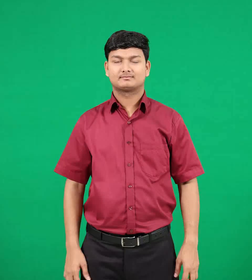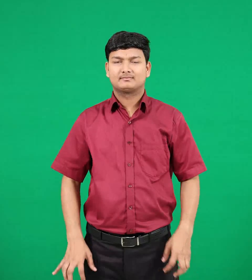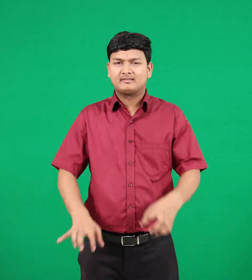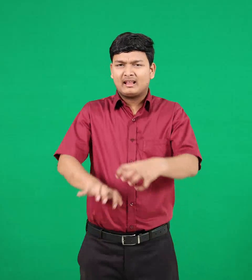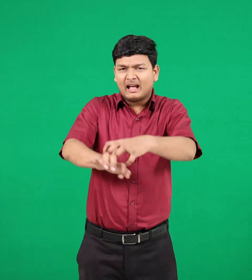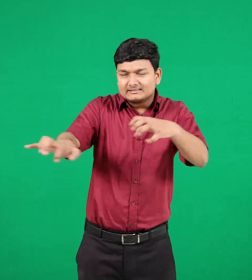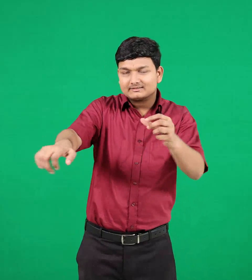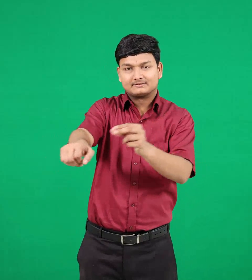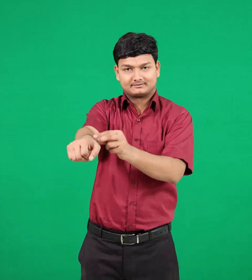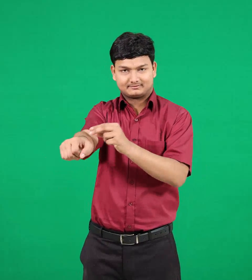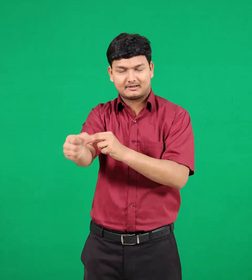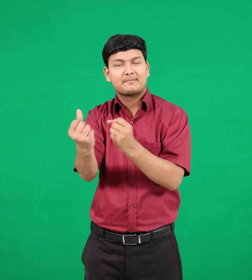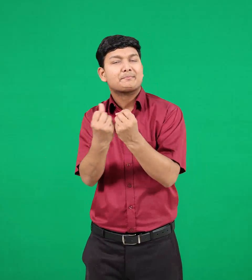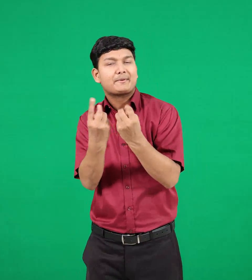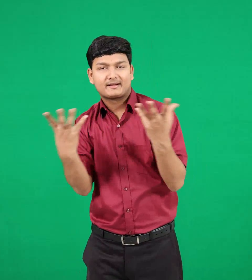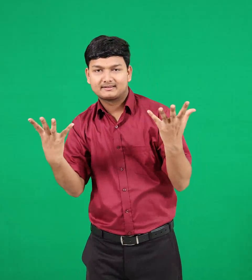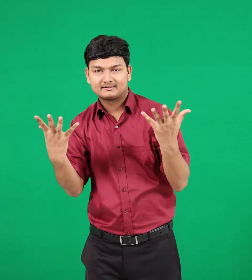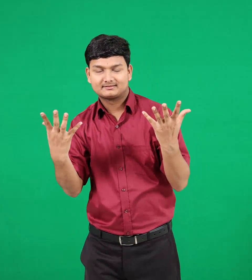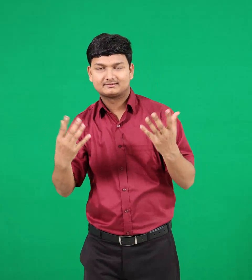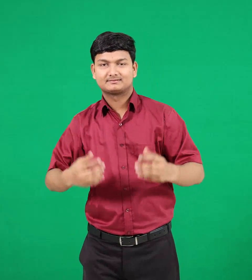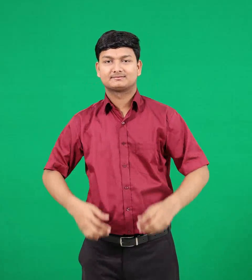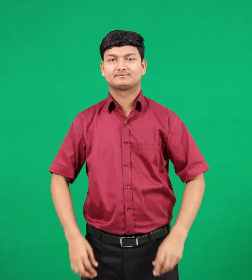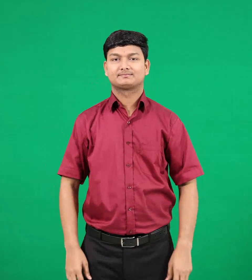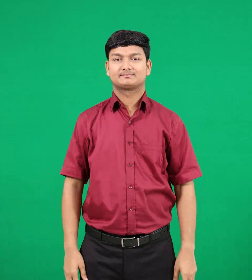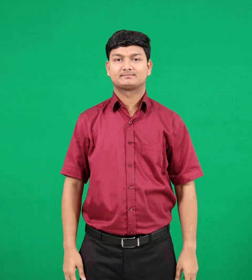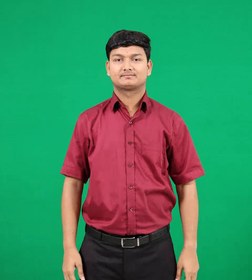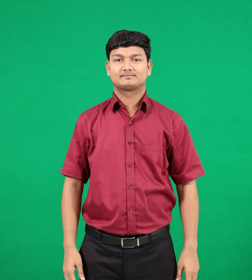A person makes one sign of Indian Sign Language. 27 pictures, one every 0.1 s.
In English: cheetah
